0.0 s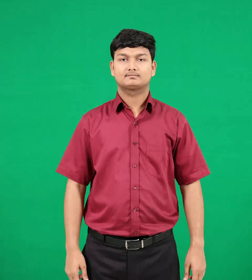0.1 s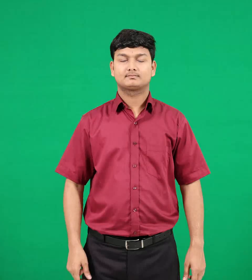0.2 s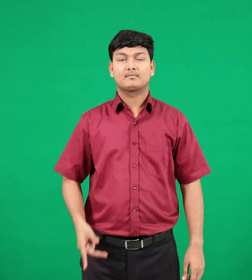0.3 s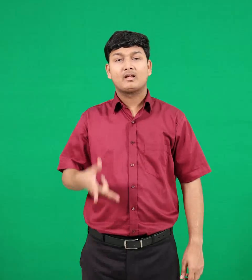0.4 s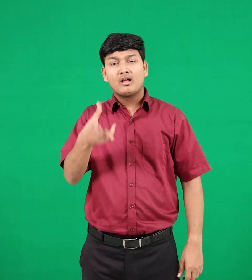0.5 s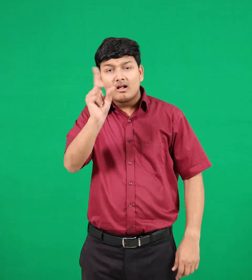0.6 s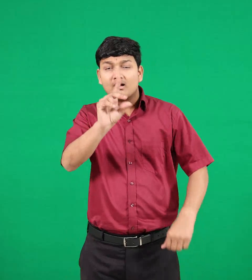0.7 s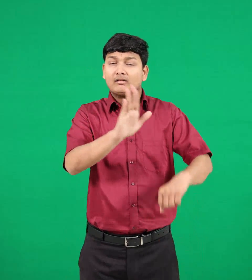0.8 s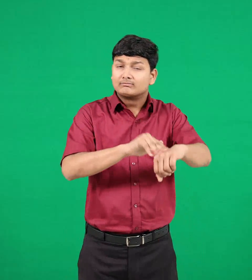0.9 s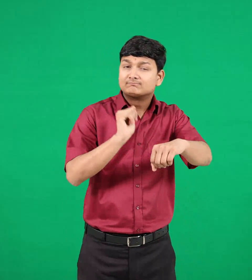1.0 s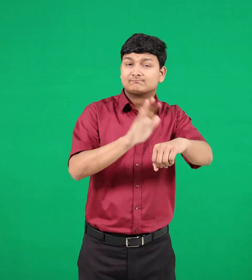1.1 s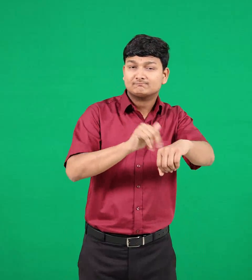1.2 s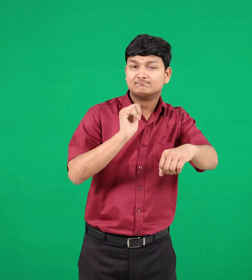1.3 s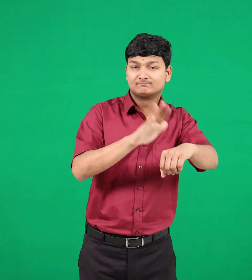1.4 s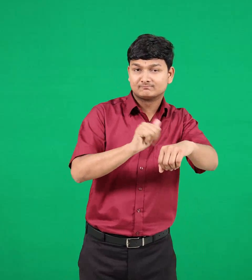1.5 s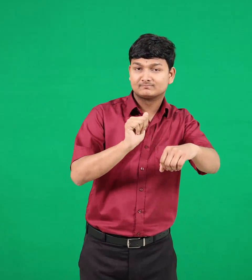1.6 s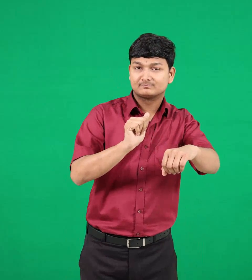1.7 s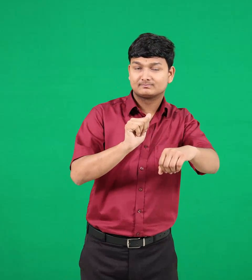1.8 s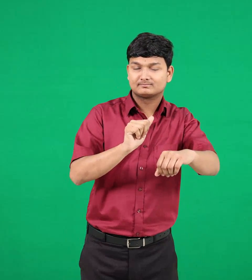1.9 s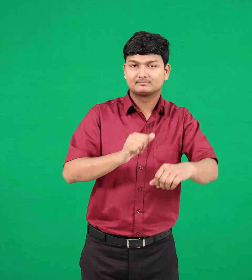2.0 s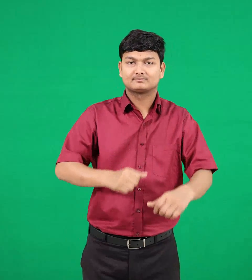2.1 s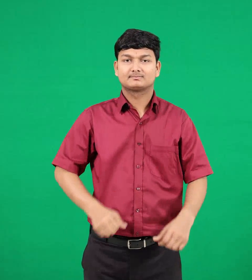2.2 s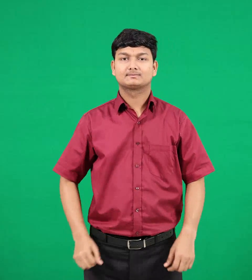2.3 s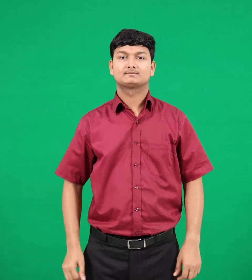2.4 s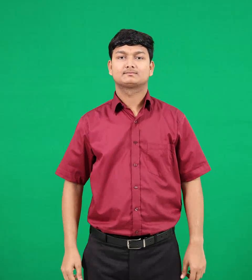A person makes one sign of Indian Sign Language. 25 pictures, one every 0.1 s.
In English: recall
